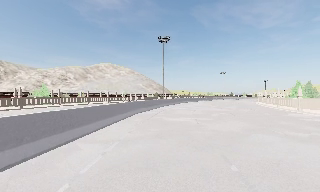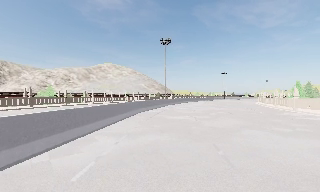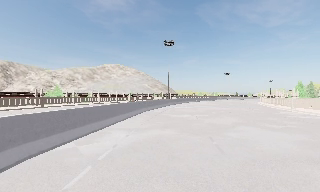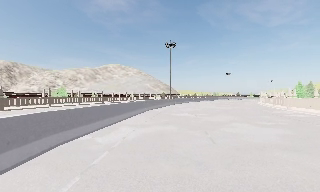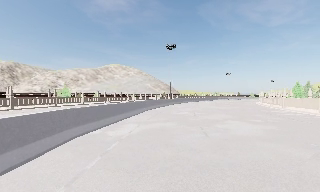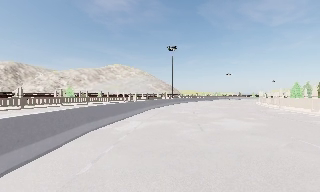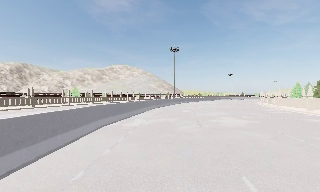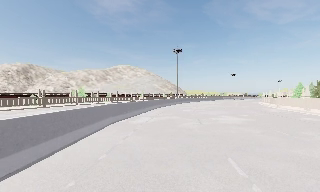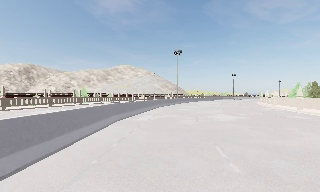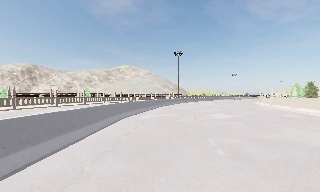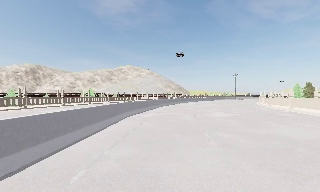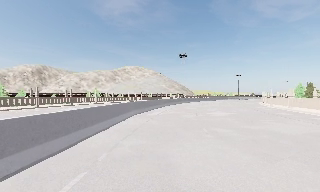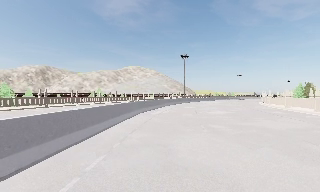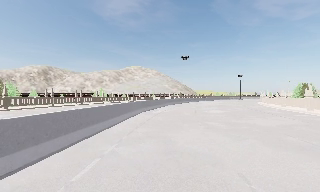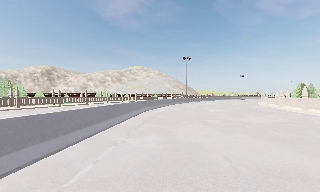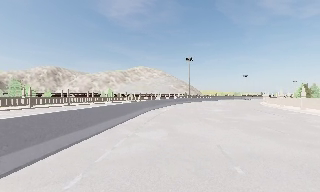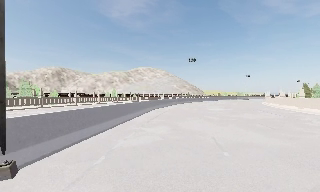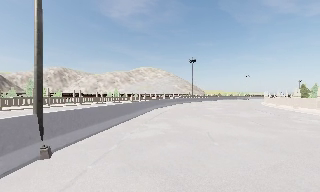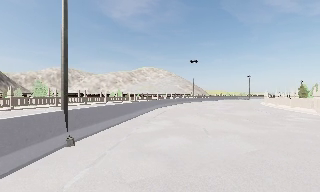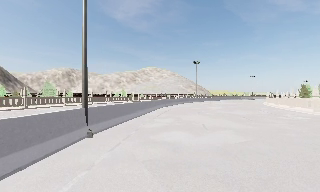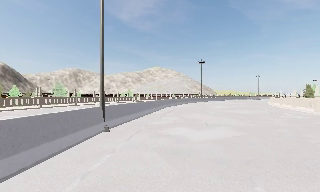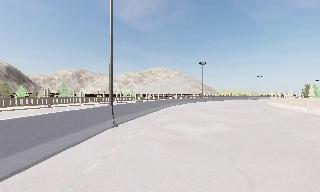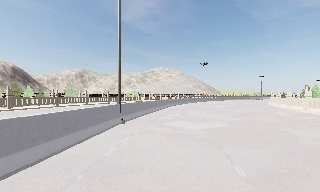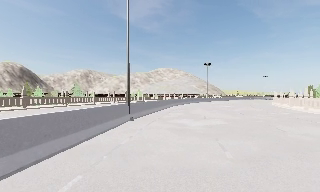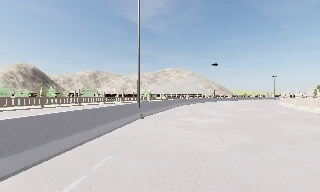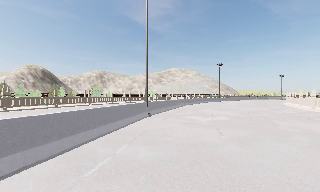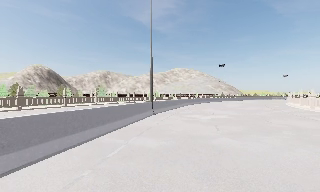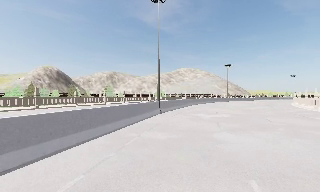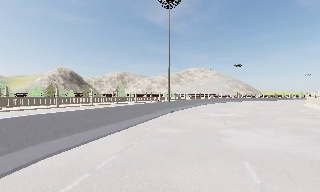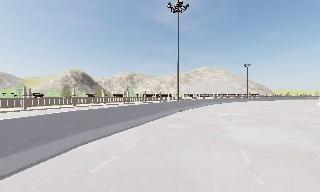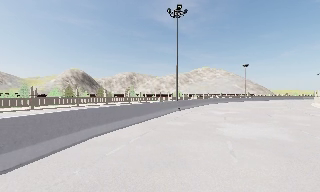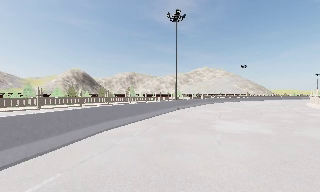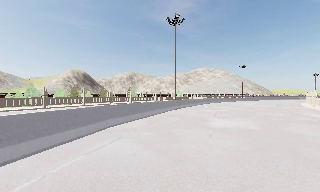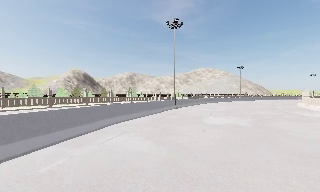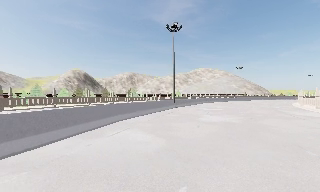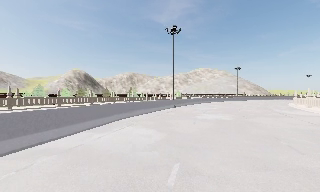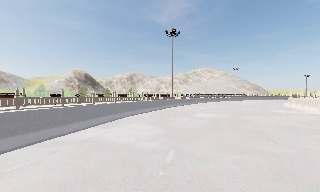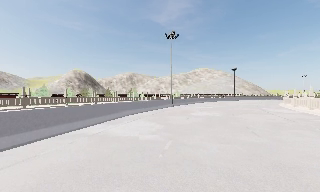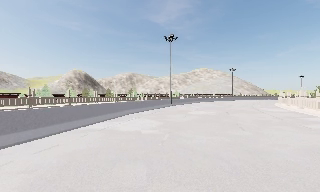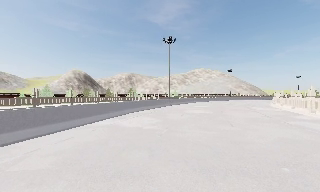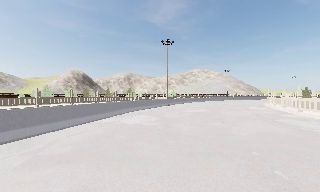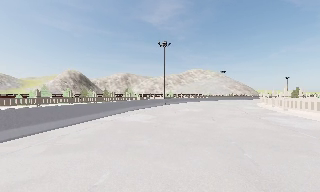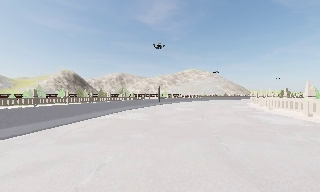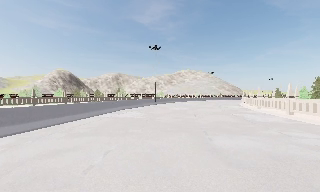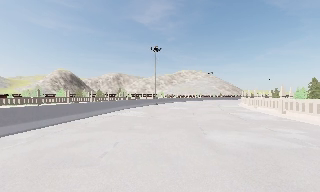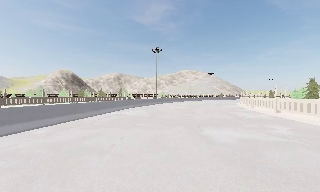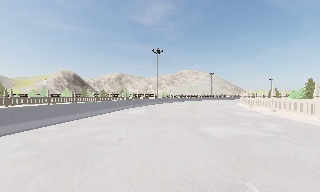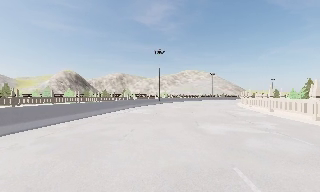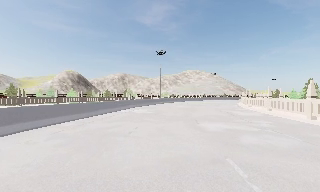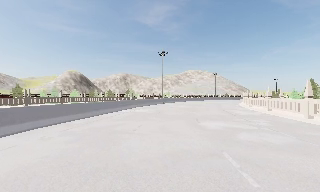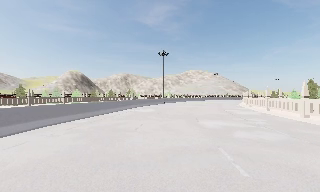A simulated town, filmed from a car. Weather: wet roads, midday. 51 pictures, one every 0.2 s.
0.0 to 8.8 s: The camera pans to its left, which is counterclockwise from overhead, by about 30 degrees. It travels backward, about 45 m, so what stands in front gets smaller.
8.8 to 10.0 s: The camera travels backward, about 4 m, so what stands in front gets smaller. It loses speed.
The film runs backward here.
